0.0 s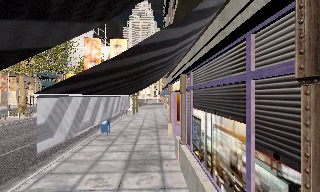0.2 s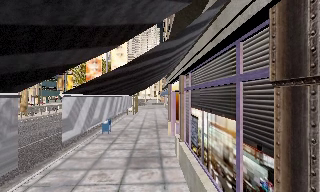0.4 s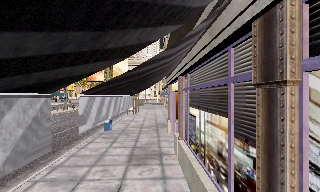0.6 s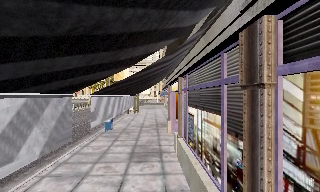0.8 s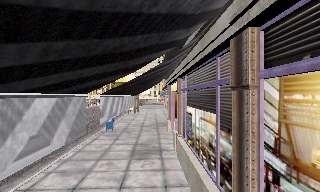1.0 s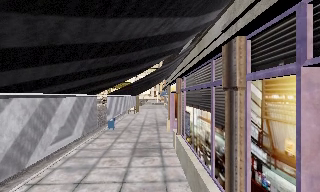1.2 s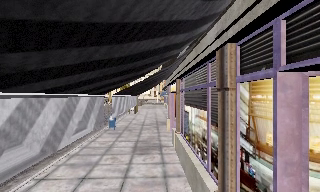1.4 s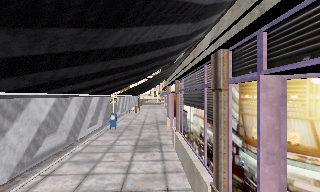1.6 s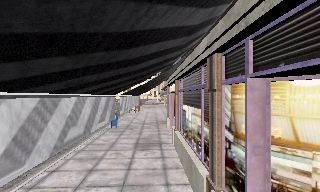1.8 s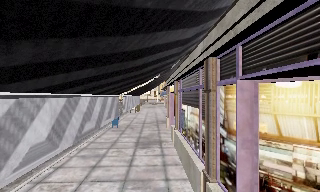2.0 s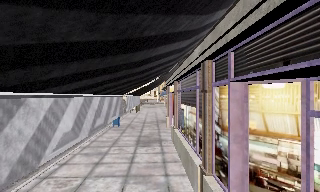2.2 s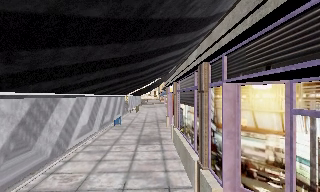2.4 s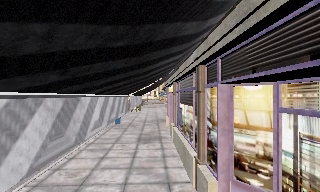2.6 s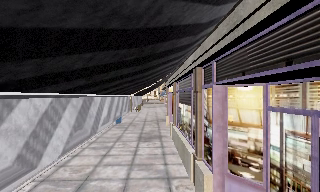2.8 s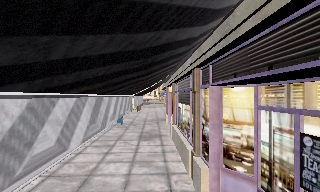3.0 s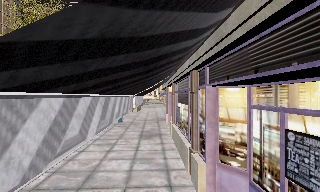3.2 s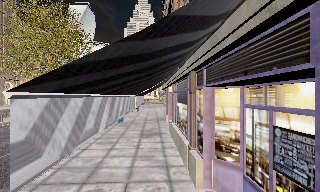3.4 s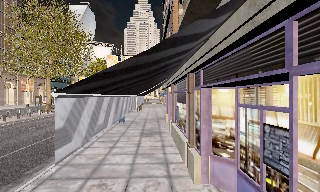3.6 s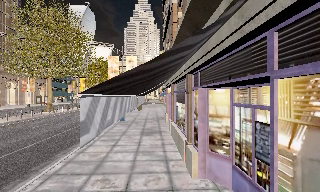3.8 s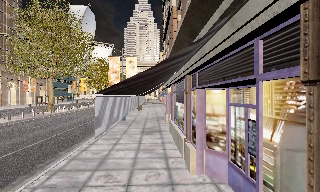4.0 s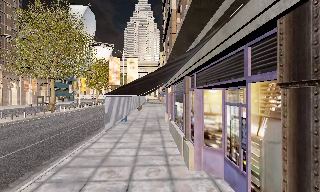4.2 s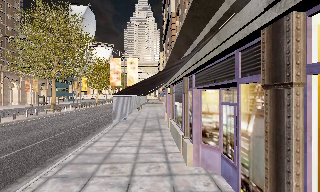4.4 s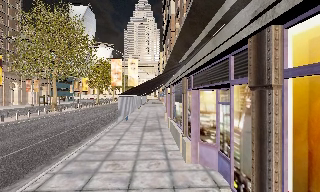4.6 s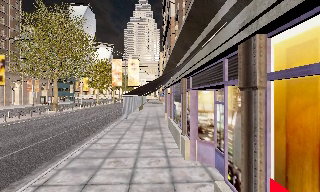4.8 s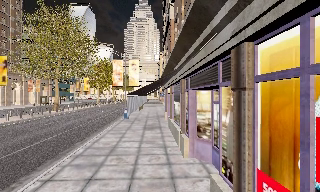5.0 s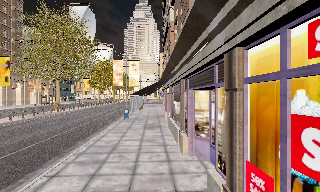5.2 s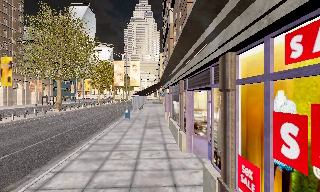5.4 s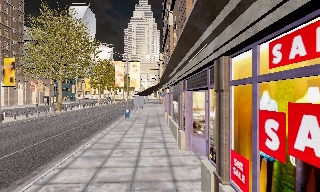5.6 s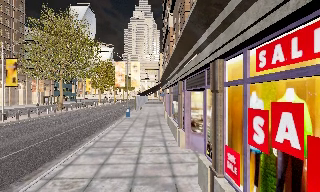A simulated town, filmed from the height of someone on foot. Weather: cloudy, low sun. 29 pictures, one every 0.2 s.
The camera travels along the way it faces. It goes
backward.
0.0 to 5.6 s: The camera travels backward, about 8 m, so what stands in front gets smaller.
The film runs backward here.
